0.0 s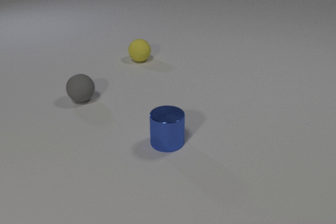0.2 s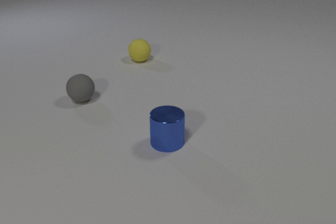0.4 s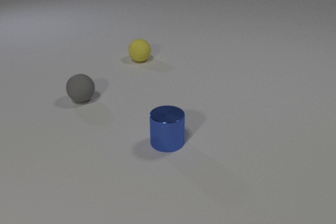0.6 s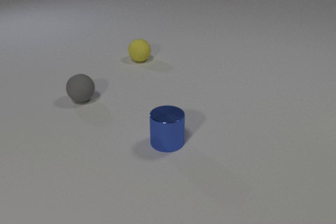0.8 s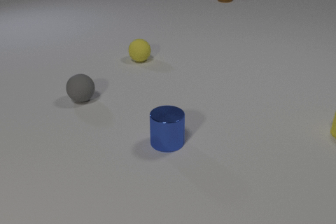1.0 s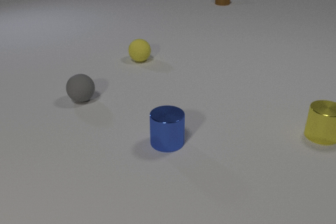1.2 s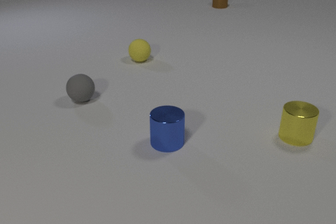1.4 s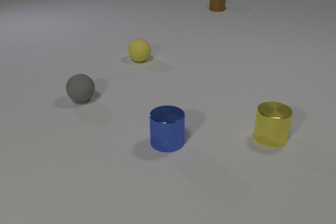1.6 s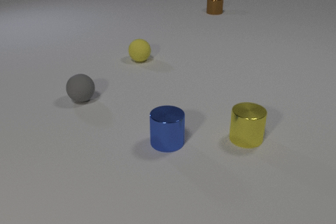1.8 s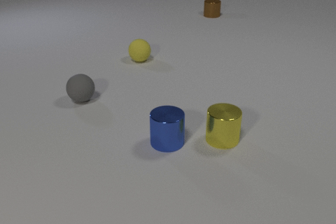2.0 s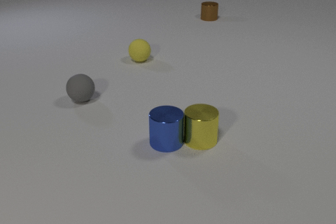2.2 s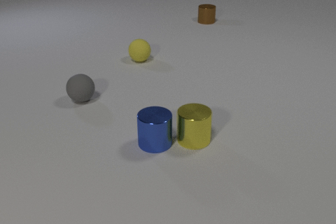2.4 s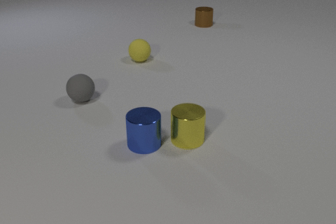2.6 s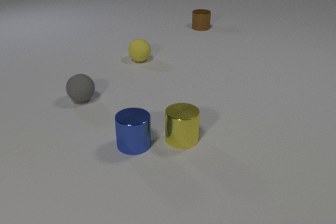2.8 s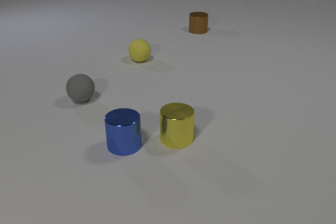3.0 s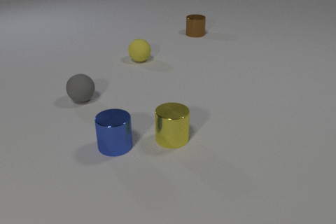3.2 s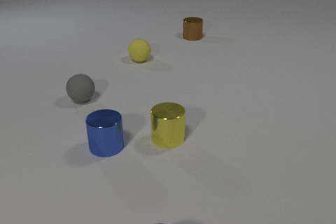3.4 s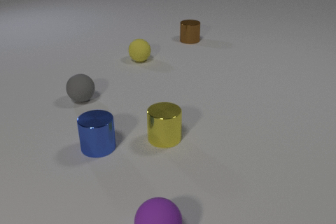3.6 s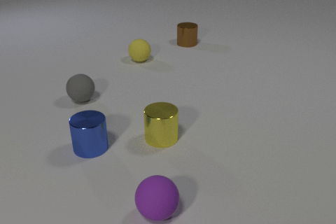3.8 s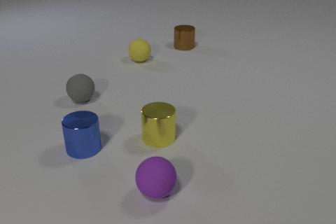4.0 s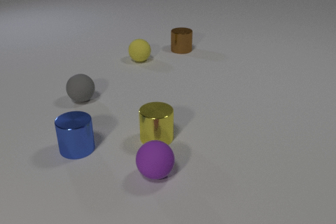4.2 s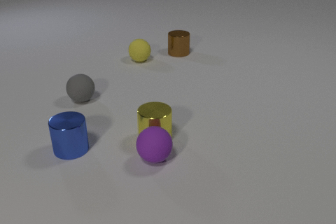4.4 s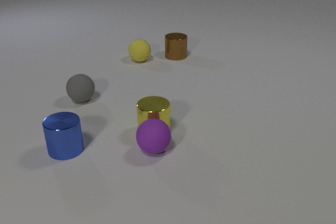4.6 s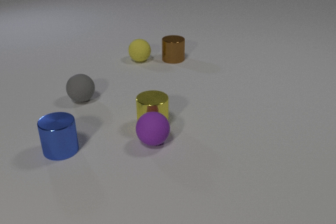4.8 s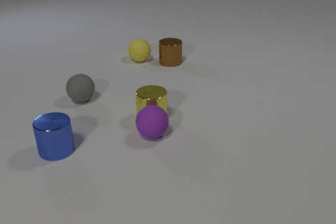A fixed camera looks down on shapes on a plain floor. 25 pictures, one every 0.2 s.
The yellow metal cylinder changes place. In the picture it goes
to the left.
The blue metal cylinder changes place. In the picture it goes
to the left.
0.0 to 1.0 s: The yellow metal cylinder comes in at the right edge, slides to the left and toward the camera. The brown metal cylinder comes in at the top edge, slides toward the camera.
1.0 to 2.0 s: The yellow metal cylinder slides to the left. The brown metal cylinder slides toward the camera. The yellow metal cylinder and the blue metal cylinder collide.
2.0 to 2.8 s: The yellow metal cylinder slides to the left. The blue metal cylinder slides to the left. The brown metal cylinder slides toward the camera.
2.8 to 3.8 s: The yellow metal cylinder slides to the left. The blue metal cylinder slides to the left. The purple rubber sphere comes in at the bottom edge, rolls away from the camera. The brown metal cylinder slides toward the camera.
3.8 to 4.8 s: The yellow metal cylinder slides away from the camera. The blue metal cylinder slides to the left. The purple rubber sphere rolls away from the camera. The brown metal cylinder slides toward the camera. The yellow metal cylinder and the purple rubber sphere collide.
What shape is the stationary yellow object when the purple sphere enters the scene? sphere.
What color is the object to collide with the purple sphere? yellow.
How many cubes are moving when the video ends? 0.
